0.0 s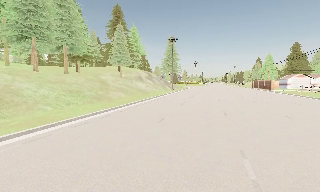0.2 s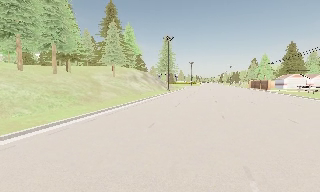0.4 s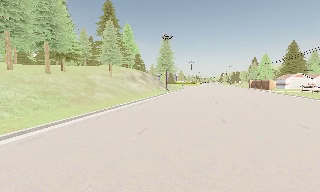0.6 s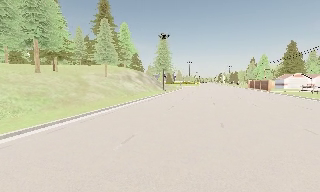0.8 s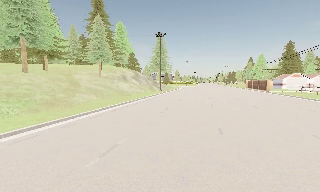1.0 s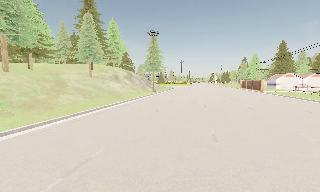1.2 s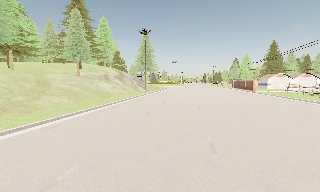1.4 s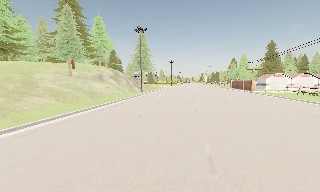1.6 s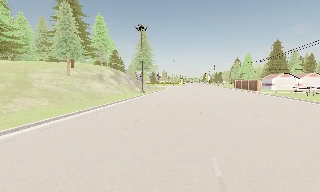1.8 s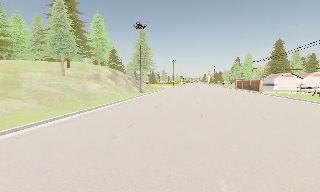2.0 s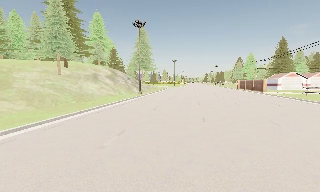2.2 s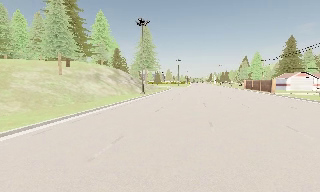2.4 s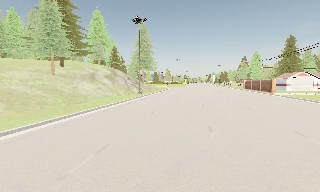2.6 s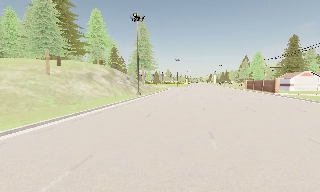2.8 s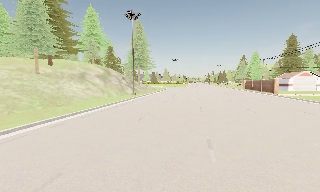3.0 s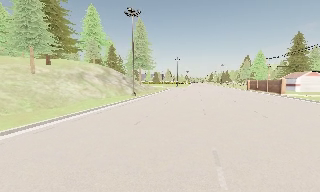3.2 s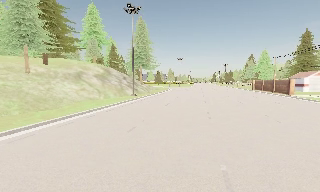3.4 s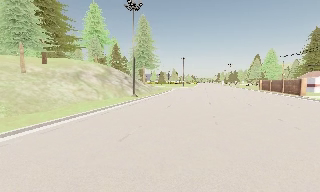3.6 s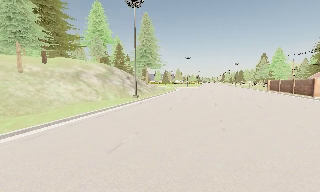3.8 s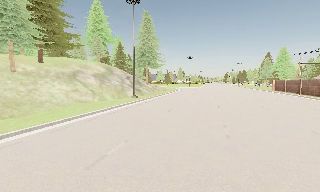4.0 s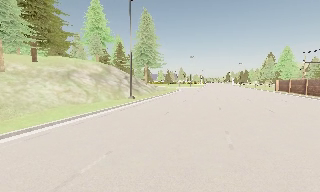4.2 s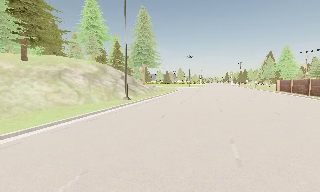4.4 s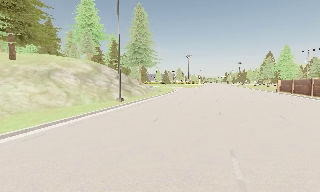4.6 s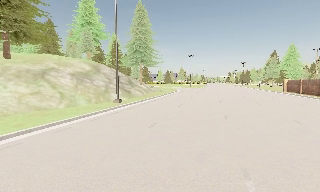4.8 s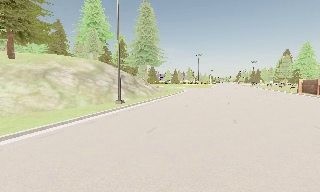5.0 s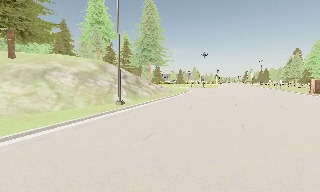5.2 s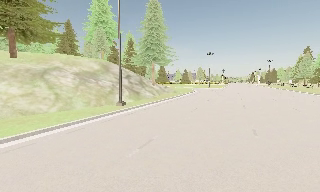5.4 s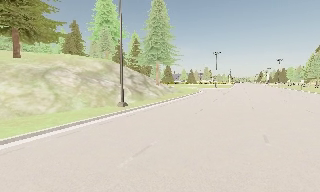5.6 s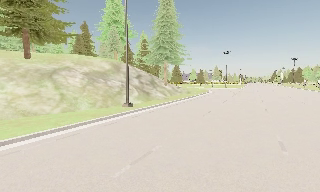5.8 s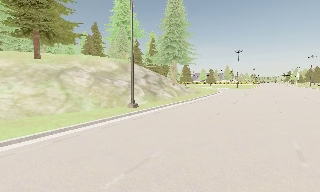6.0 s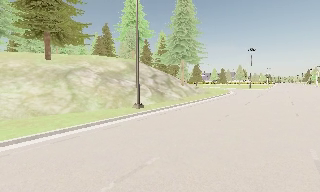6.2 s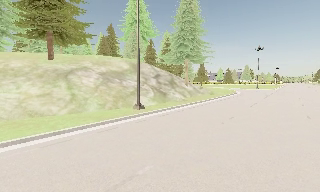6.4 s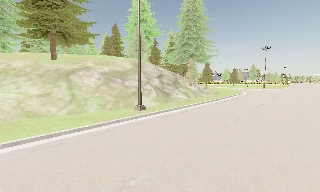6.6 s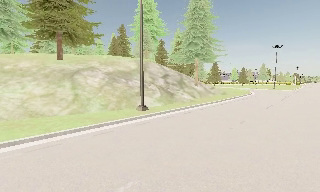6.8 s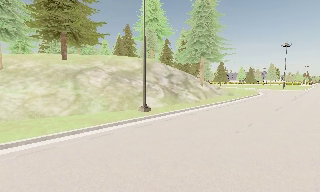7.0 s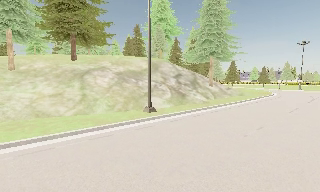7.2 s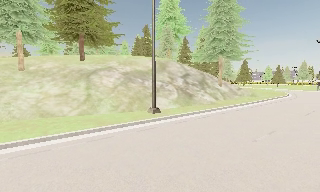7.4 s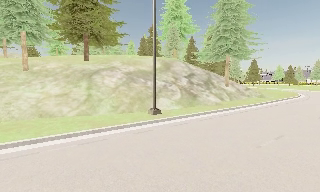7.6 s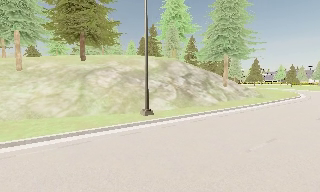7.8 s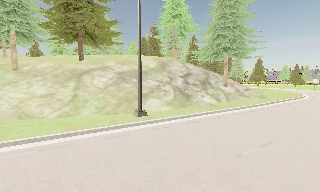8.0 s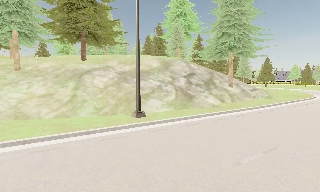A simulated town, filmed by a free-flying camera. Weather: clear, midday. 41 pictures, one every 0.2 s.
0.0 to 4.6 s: The camera travels forward, about 25 m, so what stands in front looms larger.
4.6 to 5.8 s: The camera pans to its left, which is counterclockwise from overhead, by about 15 degrees. It travels forward and to its right, about 4 m, so what stands in front looms larger. It loses speed.
5.8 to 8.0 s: The camera pans to its left, which is counterclockwise from overhead, by about 25 degrees. It travels to its right and forward, about 5 m.
The film runs forward here.
